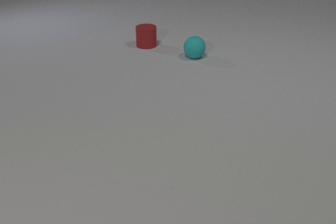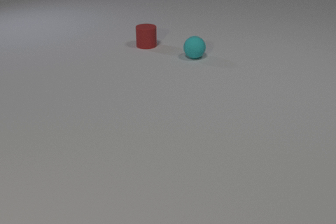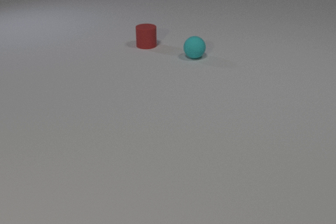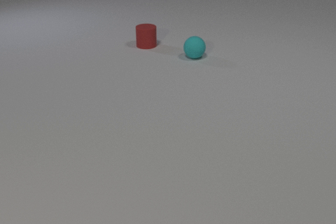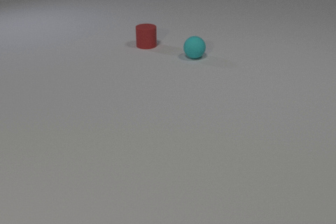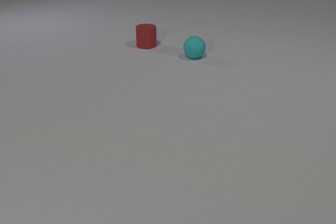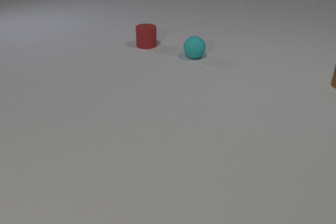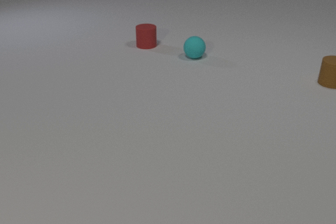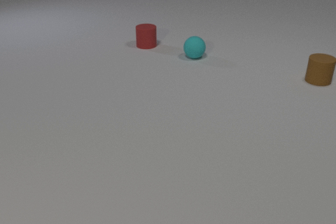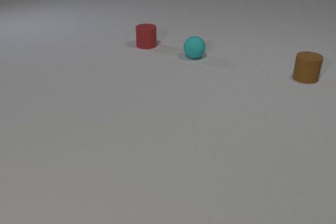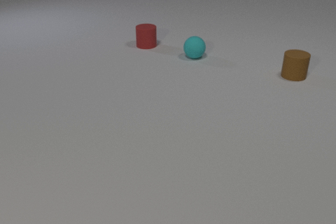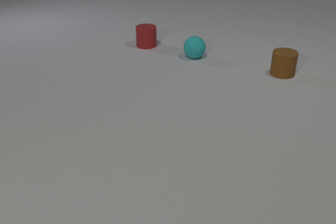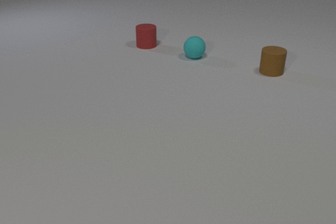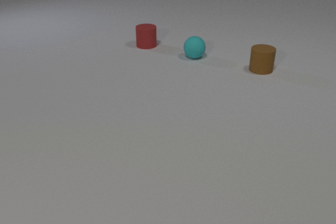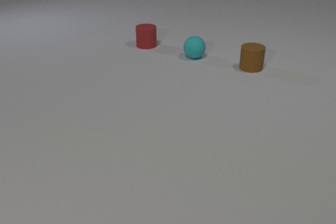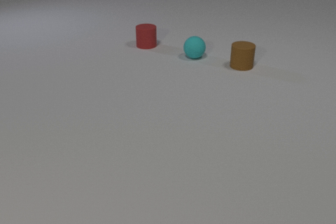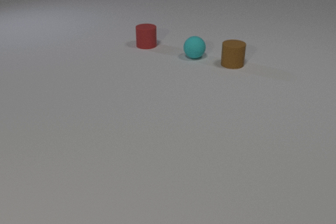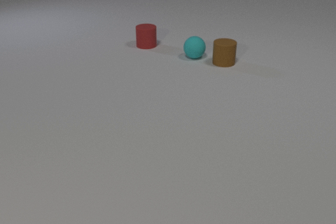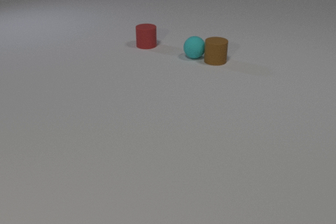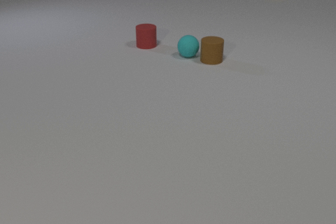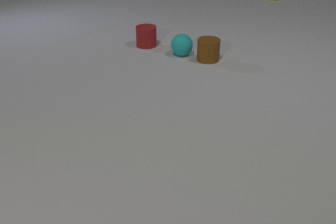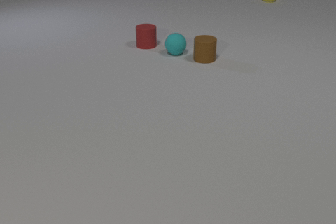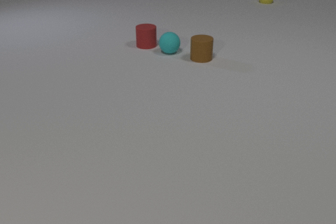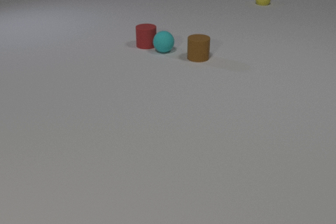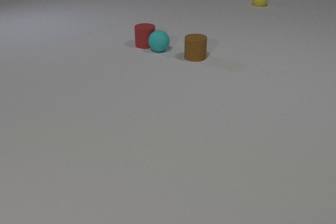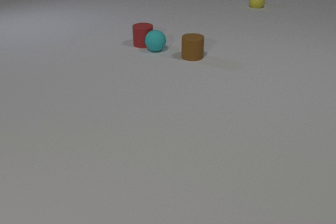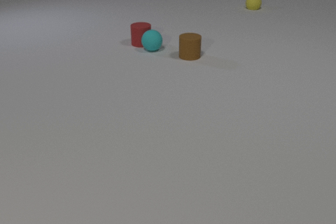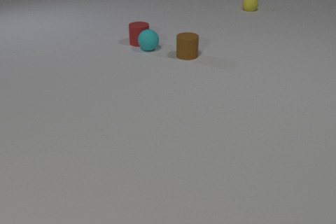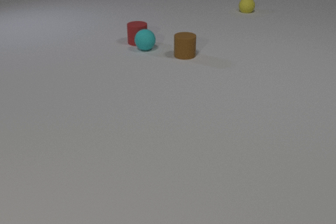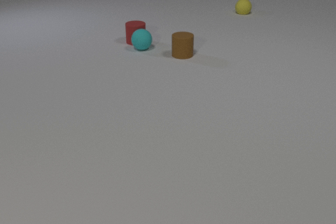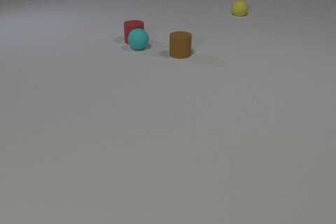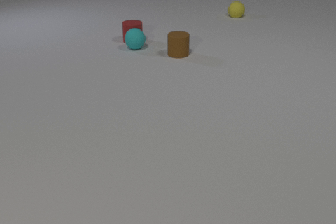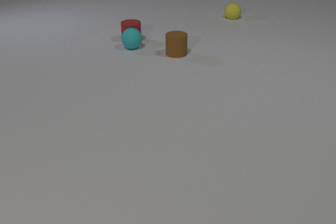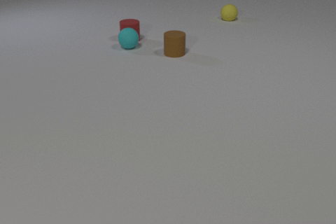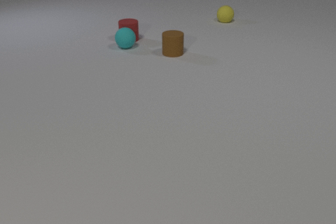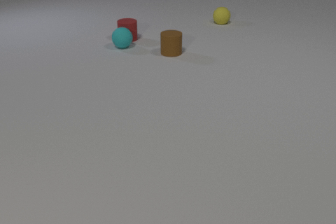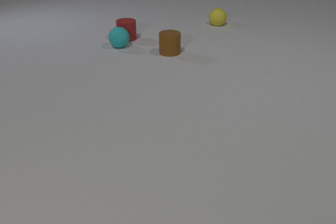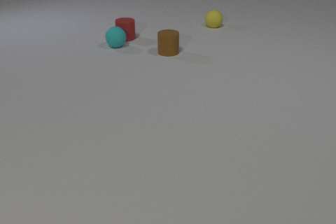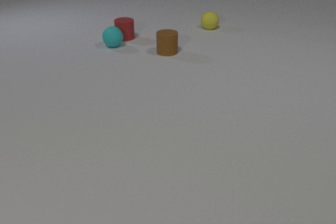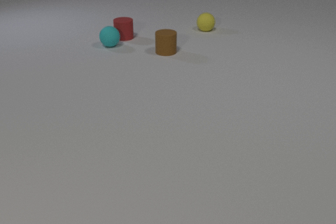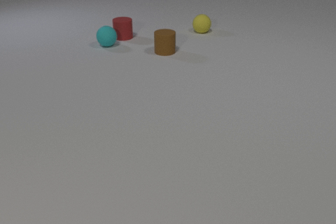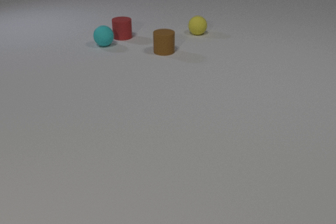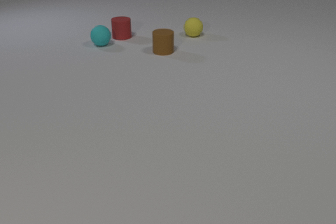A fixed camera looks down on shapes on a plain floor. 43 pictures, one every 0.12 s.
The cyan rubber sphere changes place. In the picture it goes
to the left.
The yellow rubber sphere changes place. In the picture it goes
toward the camera.
0.00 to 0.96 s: The brown rubber cylinder comes in at the right edge, slides to the left.
0.96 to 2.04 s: The brown rubber cylinder slides to the left.
2.04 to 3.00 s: The brown rubber cylinder slides to the left. The cyan rubber sphere rolls to the left and away from the camera. The yellow rubber sphere comes in at the top edge, rolls toward the camera and to the left. The brown rubber cylinder and the cyan rubber sphere collide. The cyan rubber sphere and the red rubber cylinder collide.
3.00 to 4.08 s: The brown rubber cylinder slides to the left and away from the camera. The cyan rubber sphere rolls to the left. The yellow rubber sphere rolls toward the camera and to the left. The red rubber cylinder slides away from the camera and to the left.
4.08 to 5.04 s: The brown rubber cylinder slides to the left and away from the camera. The cyan rubber sphere rolls to the left and away from the camera. The yellow rubber sphere rolls toward the camera and to the left. The red rubber cylinder slides away from the camera and to the left.
What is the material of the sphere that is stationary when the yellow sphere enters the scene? rubber.
How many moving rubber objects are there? 4.
How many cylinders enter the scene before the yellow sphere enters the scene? 1.
